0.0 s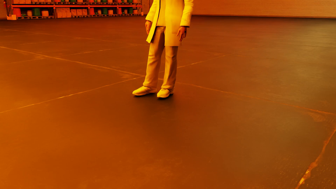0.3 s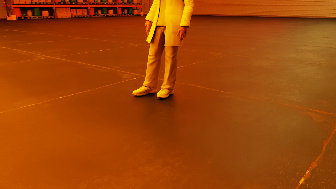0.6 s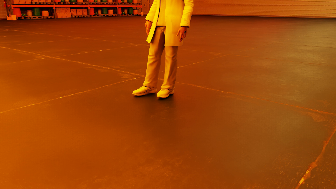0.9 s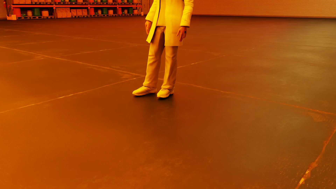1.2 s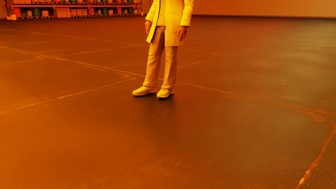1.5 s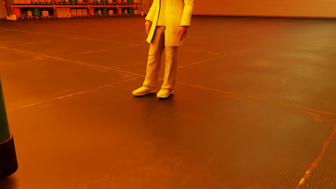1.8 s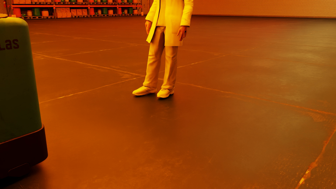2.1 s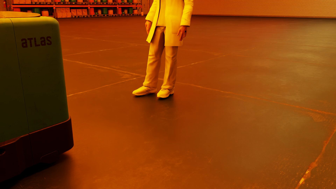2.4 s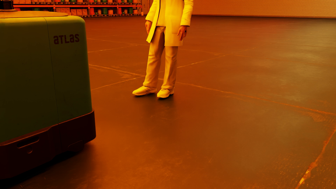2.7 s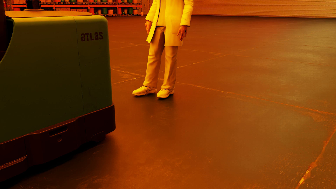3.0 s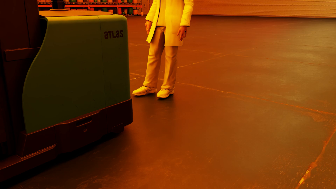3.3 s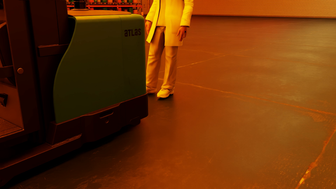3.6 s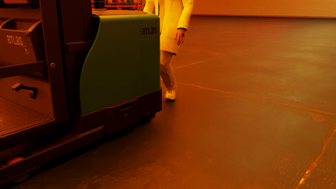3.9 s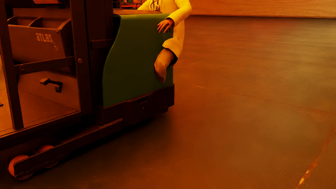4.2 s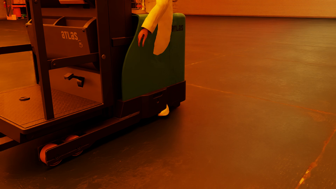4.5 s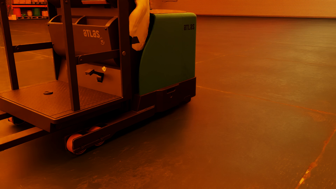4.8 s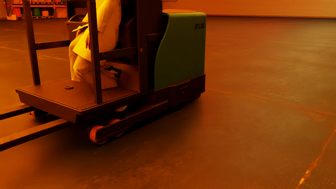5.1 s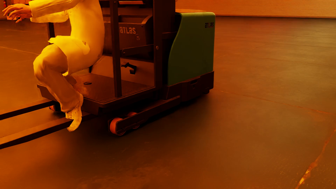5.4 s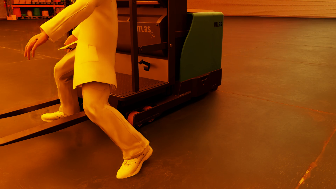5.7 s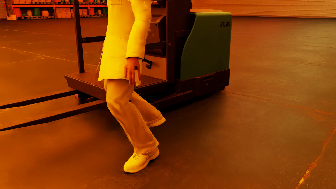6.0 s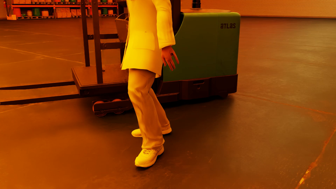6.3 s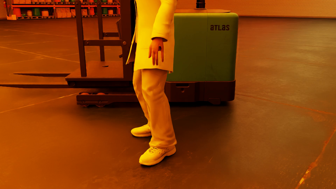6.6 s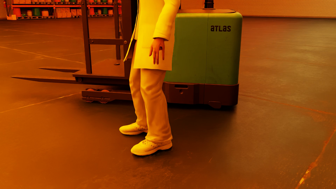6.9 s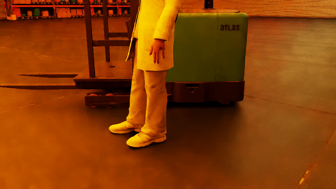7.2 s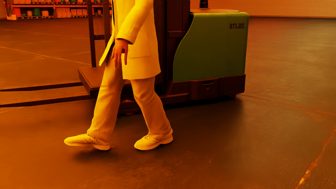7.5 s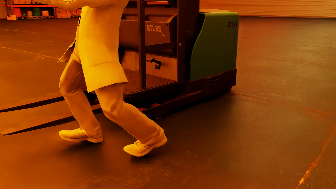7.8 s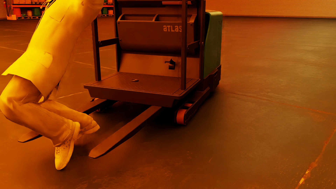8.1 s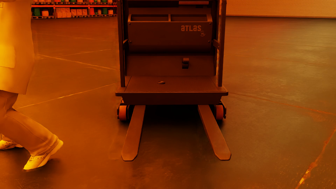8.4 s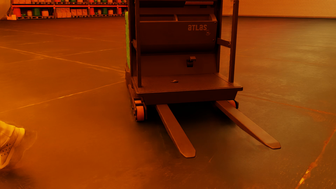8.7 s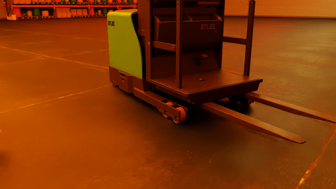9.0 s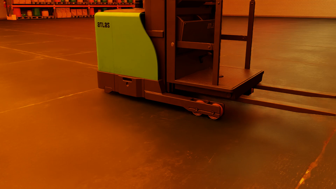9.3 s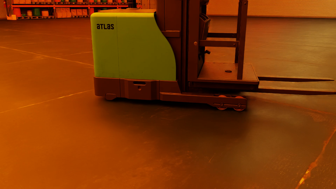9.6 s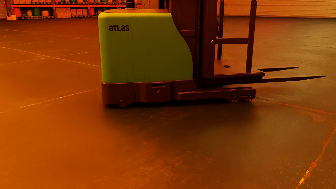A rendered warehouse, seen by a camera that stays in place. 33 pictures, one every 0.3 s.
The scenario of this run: Near miss between a forklift and a person.
